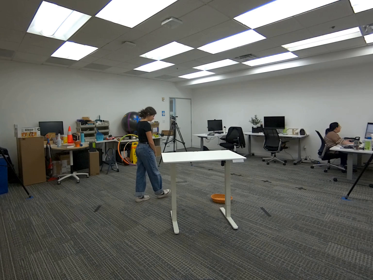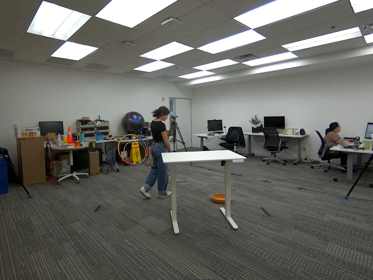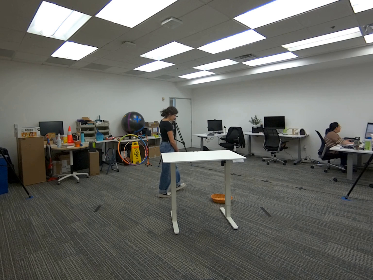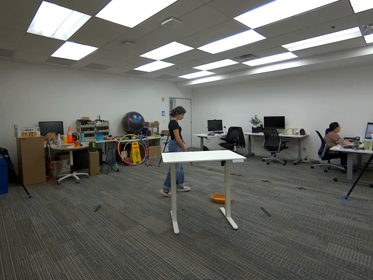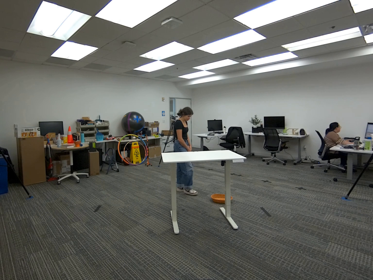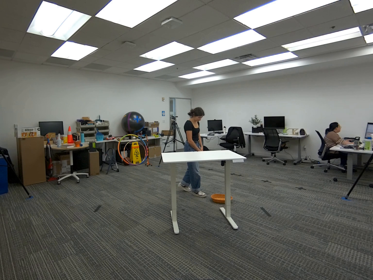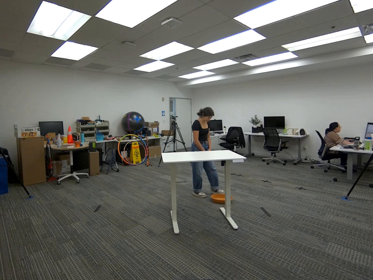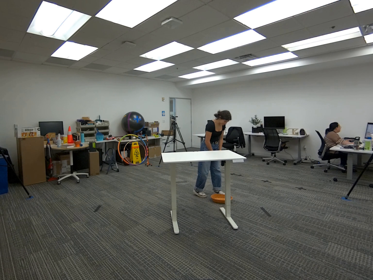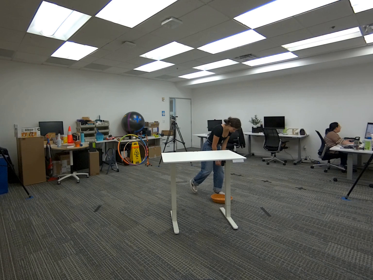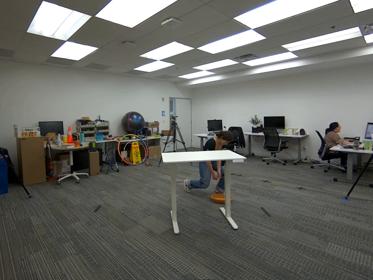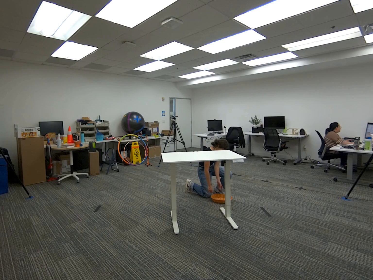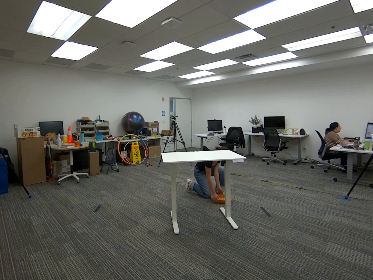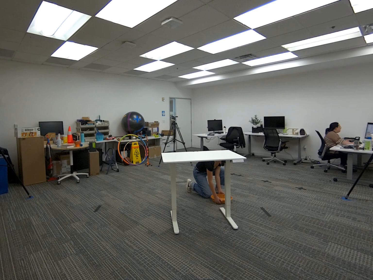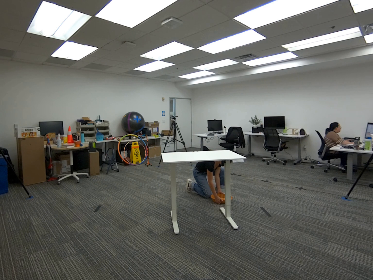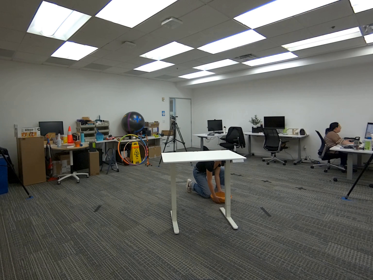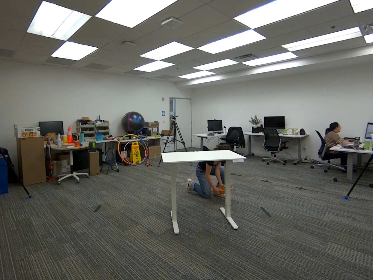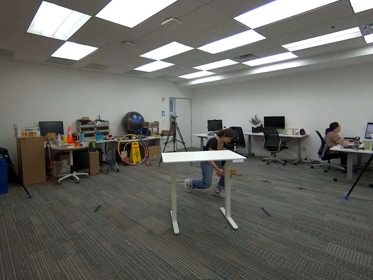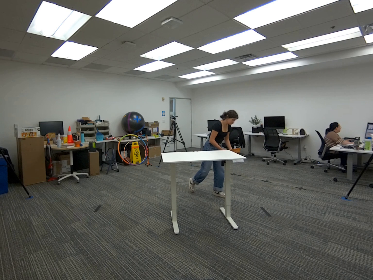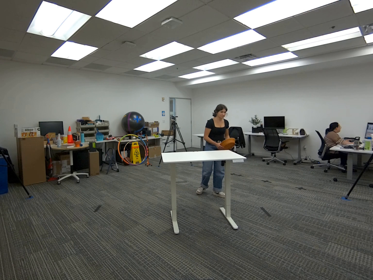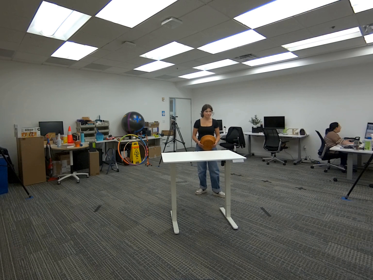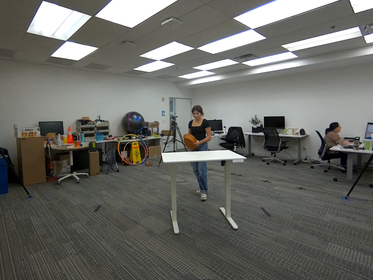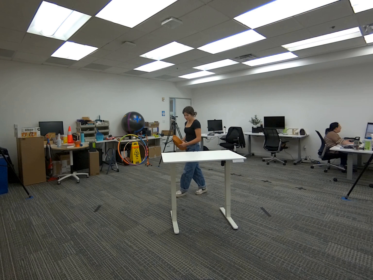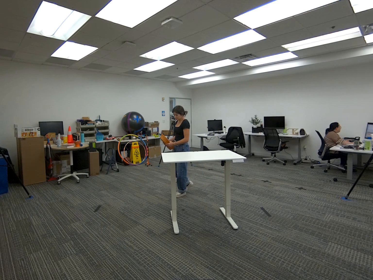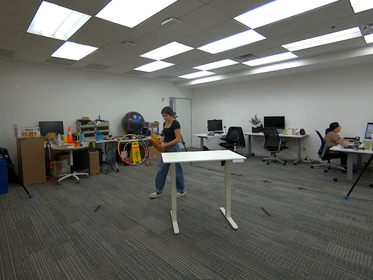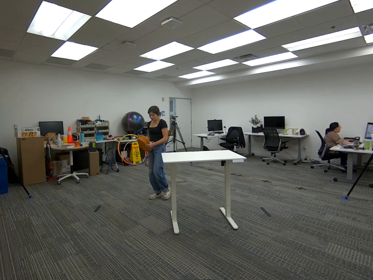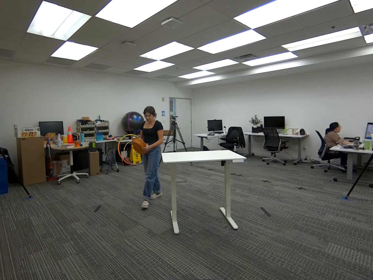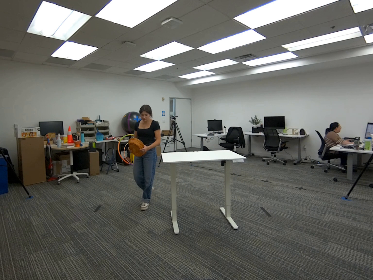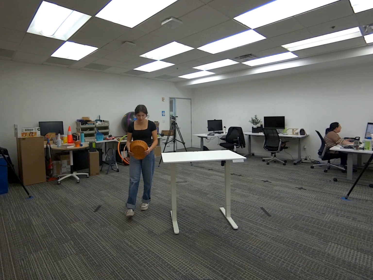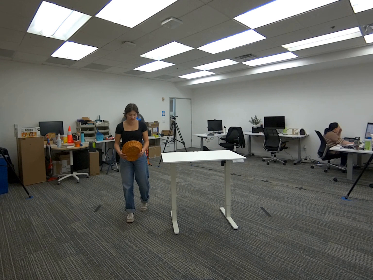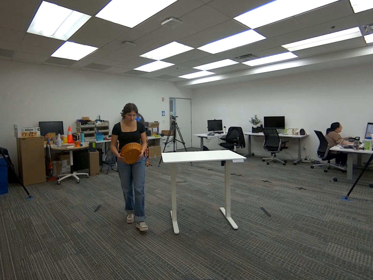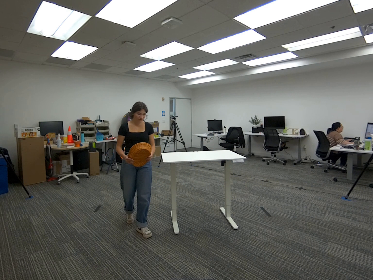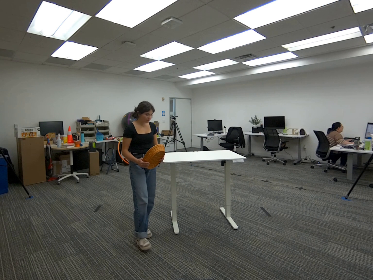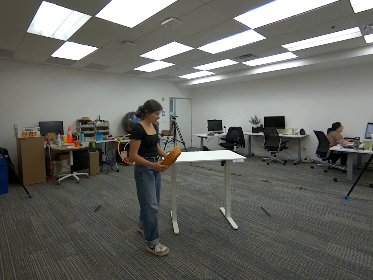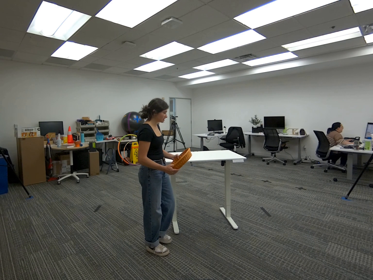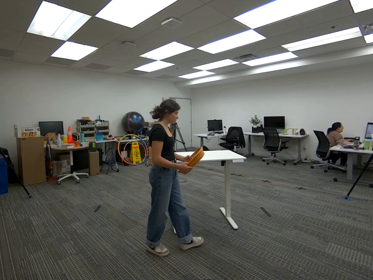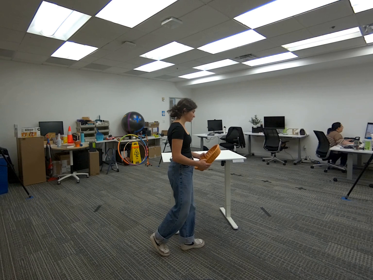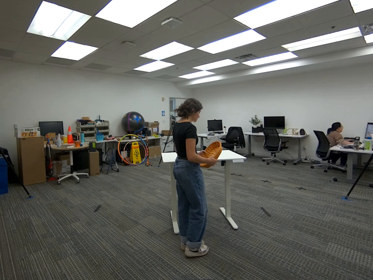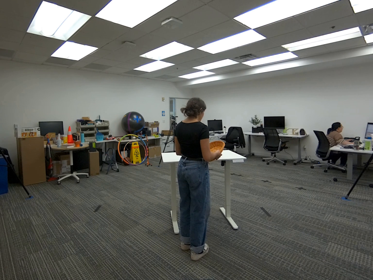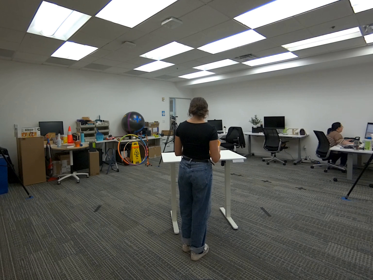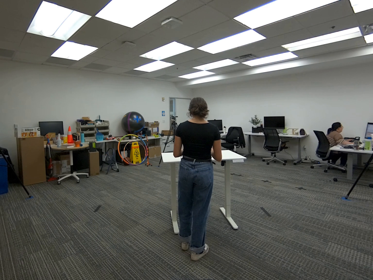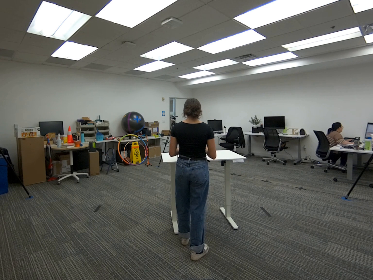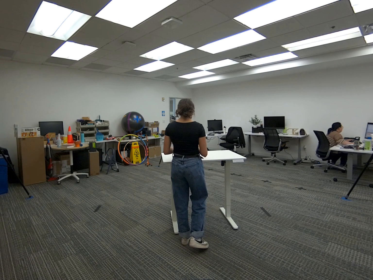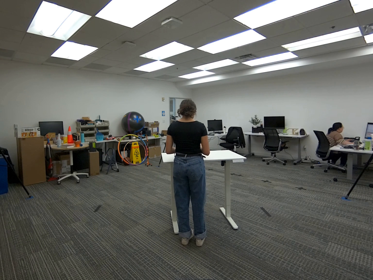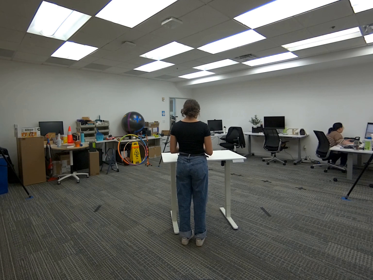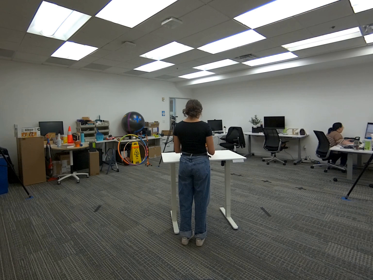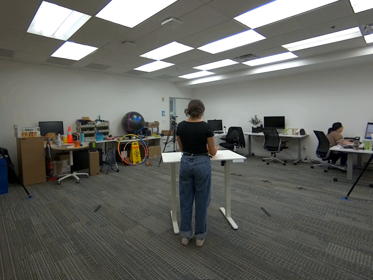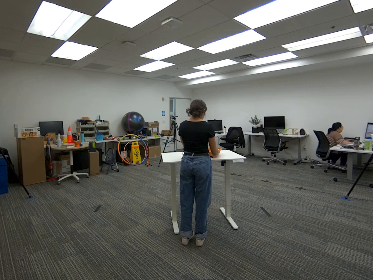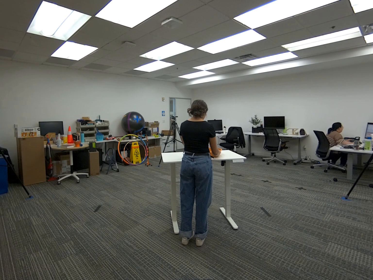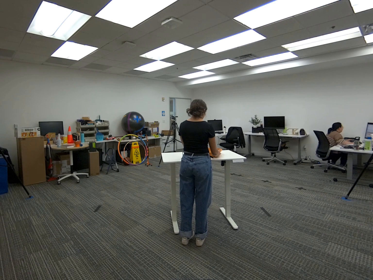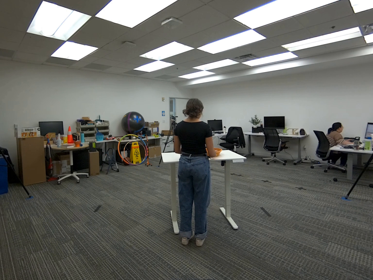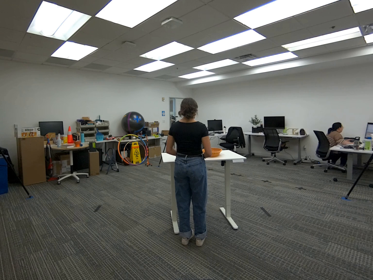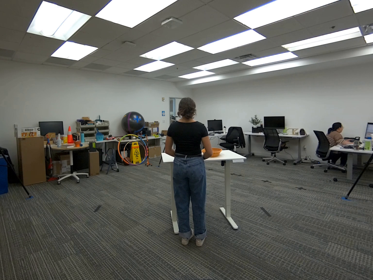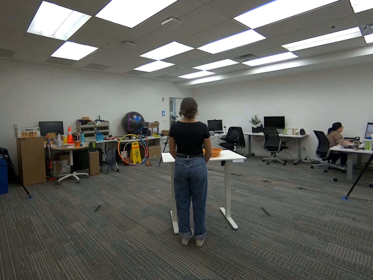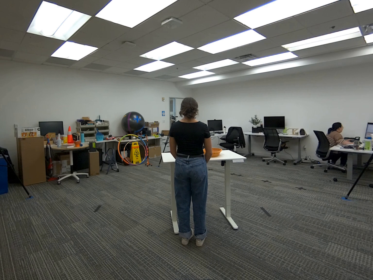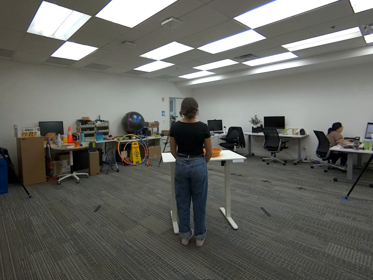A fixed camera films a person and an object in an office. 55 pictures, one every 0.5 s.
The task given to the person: Walk to the woven basket from the ground, pick up the basket with your both hands and place the basket on the white desk.
